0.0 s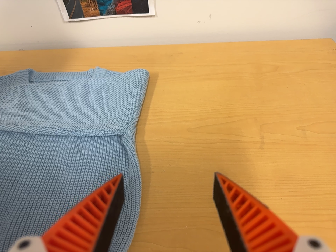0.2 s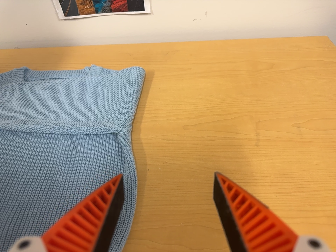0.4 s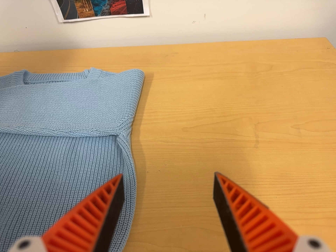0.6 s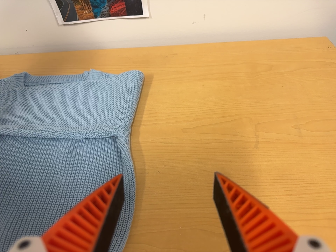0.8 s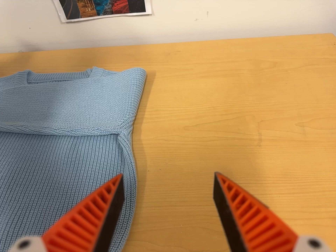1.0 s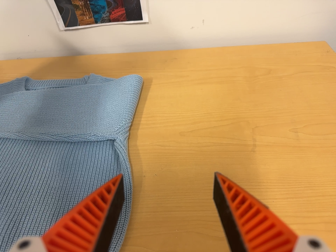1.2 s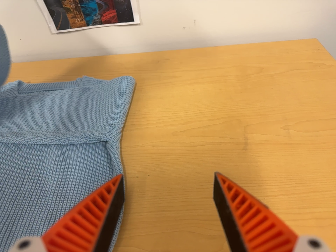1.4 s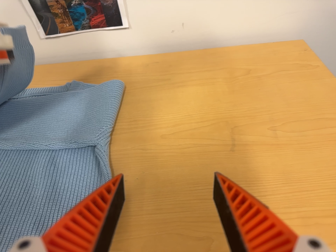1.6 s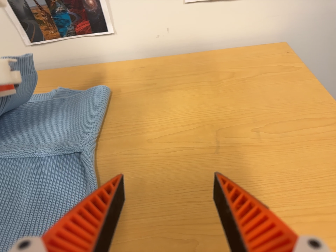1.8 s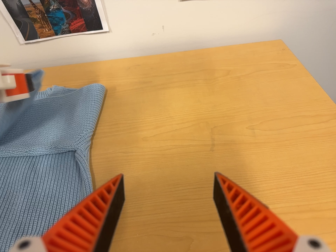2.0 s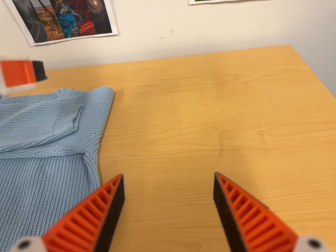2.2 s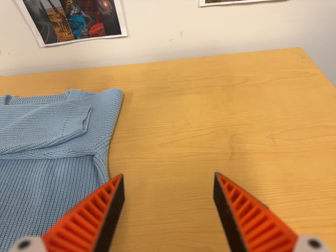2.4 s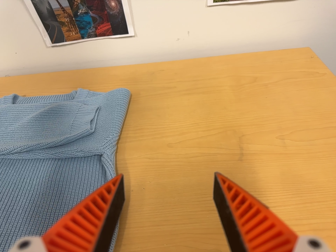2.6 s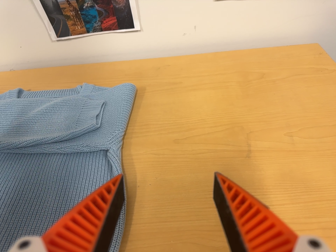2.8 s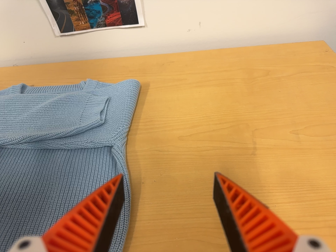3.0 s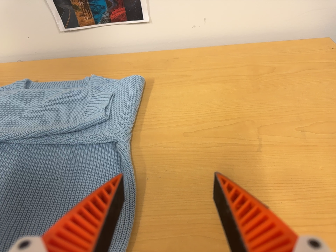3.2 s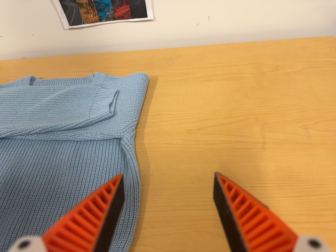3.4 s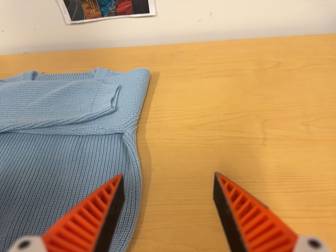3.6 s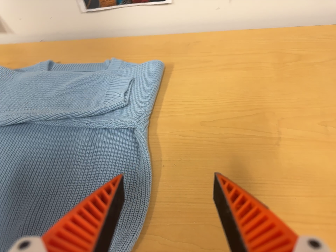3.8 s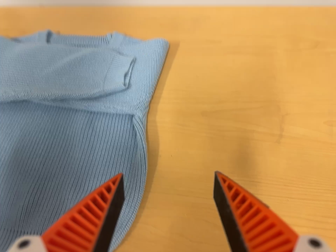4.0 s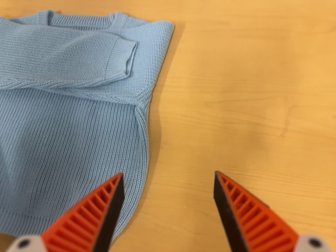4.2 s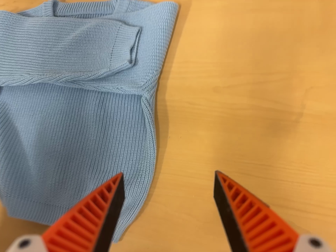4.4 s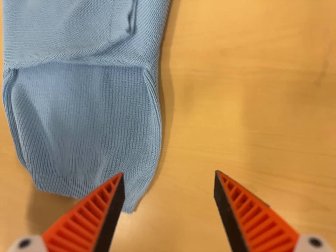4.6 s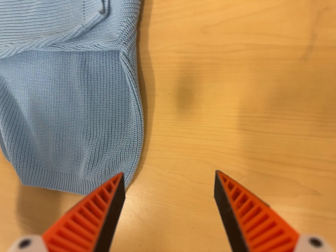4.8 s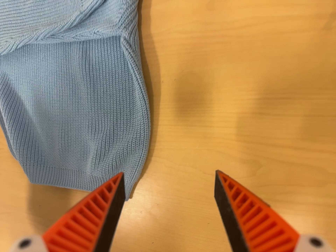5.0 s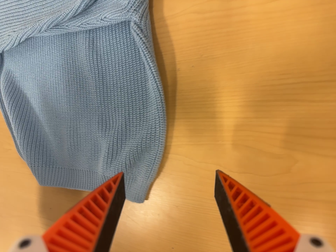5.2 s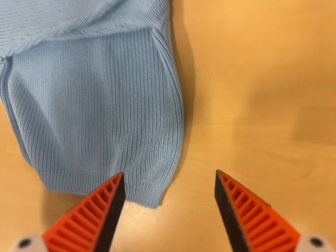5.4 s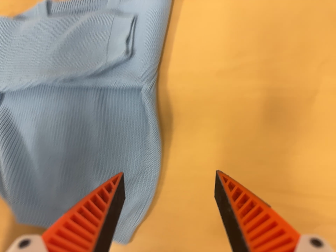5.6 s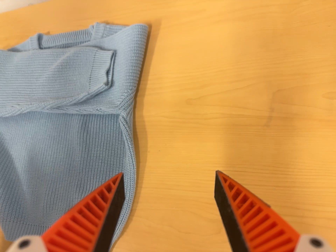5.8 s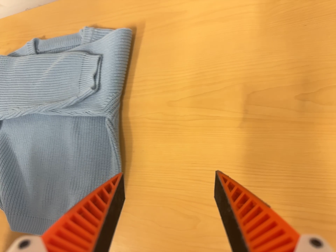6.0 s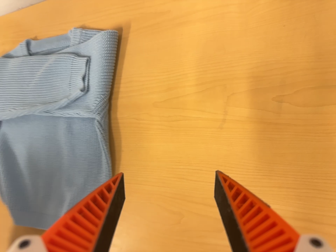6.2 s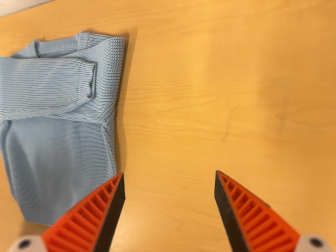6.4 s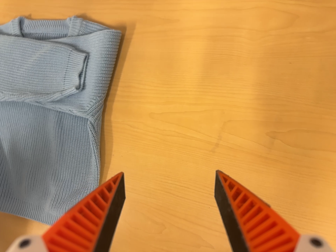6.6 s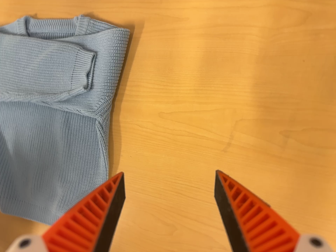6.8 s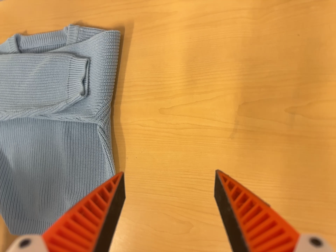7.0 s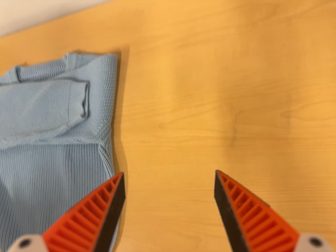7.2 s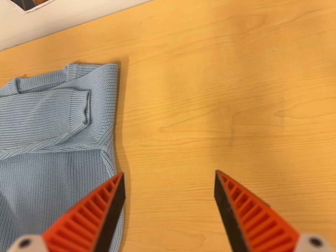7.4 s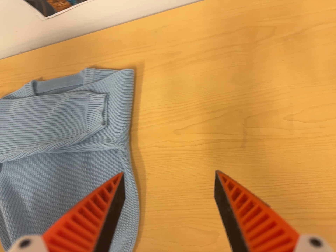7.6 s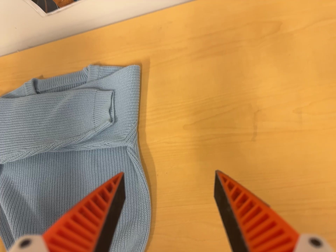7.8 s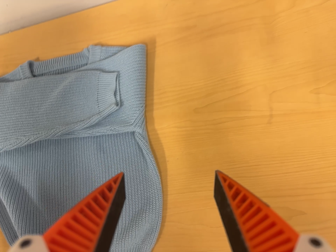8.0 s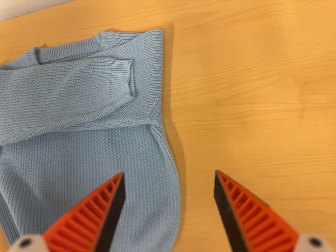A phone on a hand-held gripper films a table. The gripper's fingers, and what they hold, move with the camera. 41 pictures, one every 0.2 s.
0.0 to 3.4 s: The camera shifts only a little, or ends up much as it began.
3.4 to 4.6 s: The camera pans to its left by about 25 degrees. It travels toward the top of its view and to its right, about 22 cm. Its aim tips toward the bottom of its view by about 40 degrees.
4.6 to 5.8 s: The camera travels backward and to its right, about 8 cm, so what stands in front gets smaller. Its aim tips toward the top of its view by about 10 degrees, and the scene shifts downward.
5.8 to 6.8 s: The camera travels toward the top of its view, about 7 cm.
6.8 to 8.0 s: The camera travels to its left and toward the bottom of its view, about 18 cm. Its aim tips toward the top of its view by about 10 degrees.
The film runs forward here.
